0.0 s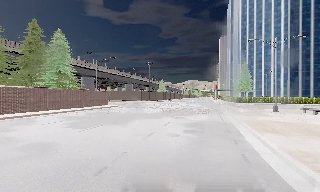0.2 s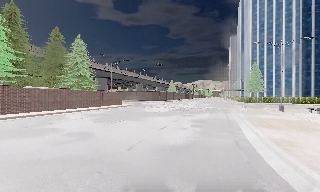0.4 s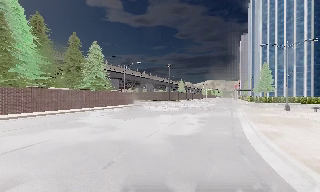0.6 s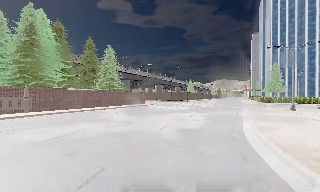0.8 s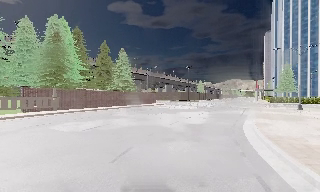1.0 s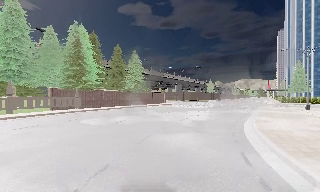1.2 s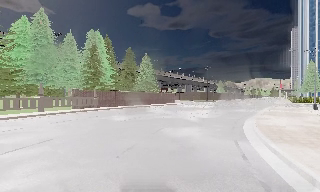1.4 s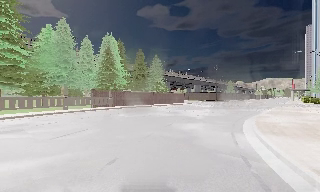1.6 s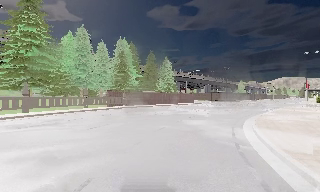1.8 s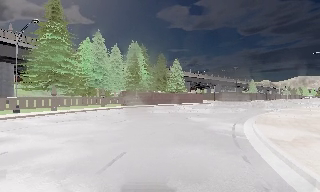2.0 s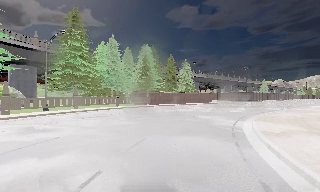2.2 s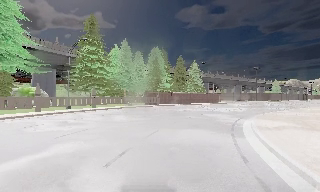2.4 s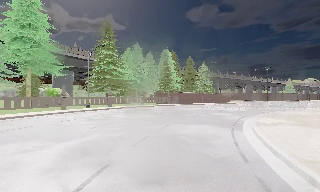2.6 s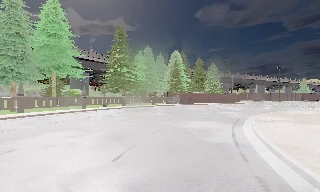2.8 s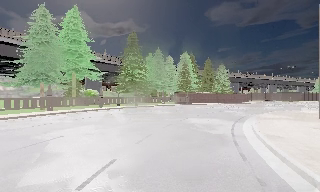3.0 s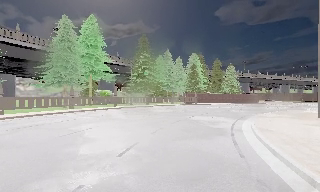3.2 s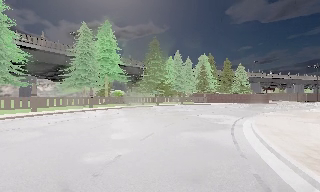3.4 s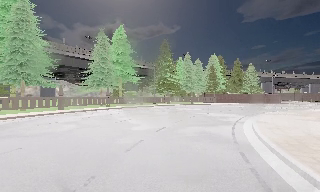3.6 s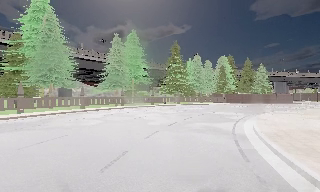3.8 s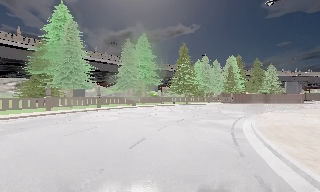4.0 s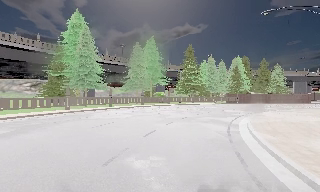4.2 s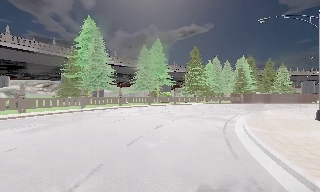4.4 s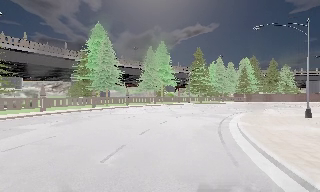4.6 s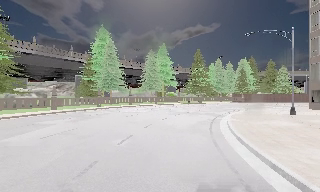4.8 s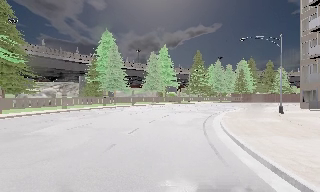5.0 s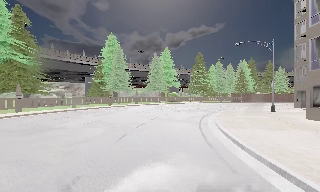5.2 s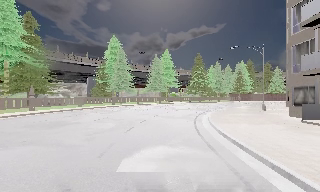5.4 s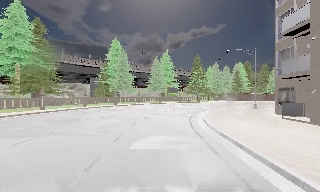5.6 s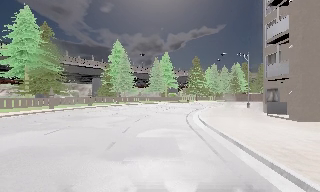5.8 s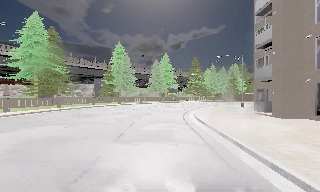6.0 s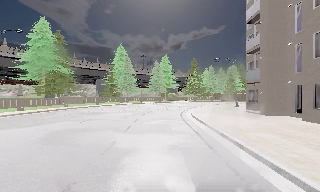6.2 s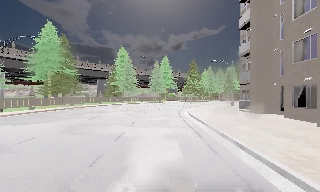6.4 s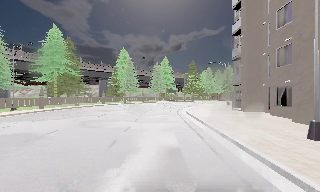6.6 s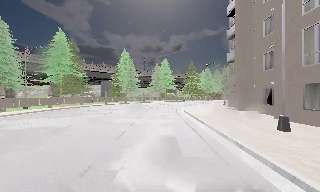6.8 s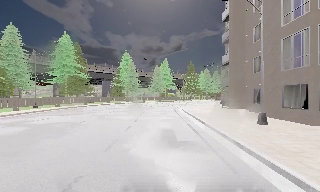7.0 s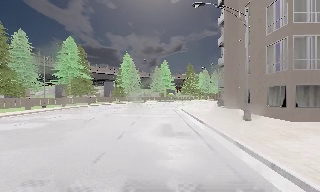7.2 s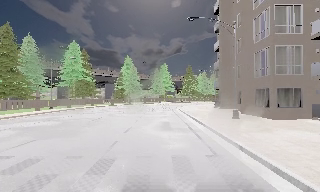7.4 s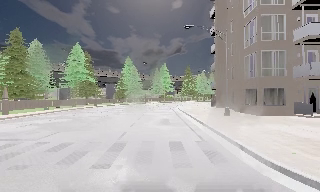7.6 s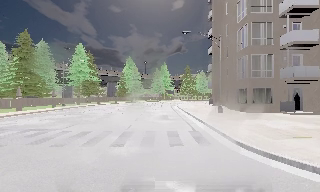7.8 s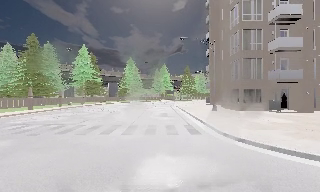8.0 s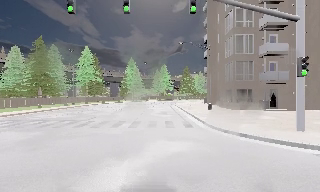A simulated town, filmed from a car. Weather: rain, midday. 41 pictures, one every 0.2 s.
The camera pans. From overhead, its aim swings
counterclockwise.
The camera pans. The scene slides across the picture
to the right.
0.0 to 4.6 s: The camera swings to its left by about 70 degrees, and the scene slides to the right. It travels backward, about 35 m.
4.6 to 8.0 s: The camera travels backward, about 25 m, so what stands in front gets smaller.
The film runs backward here.
